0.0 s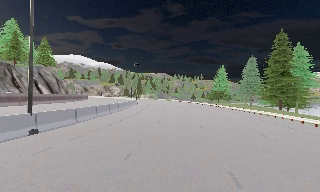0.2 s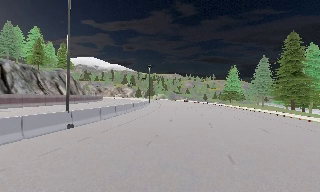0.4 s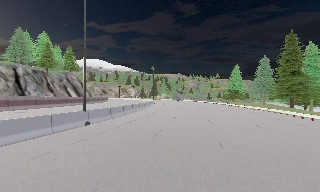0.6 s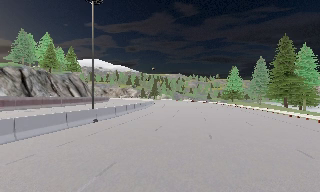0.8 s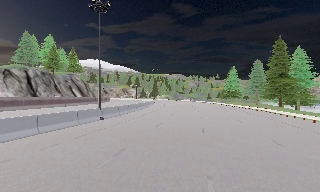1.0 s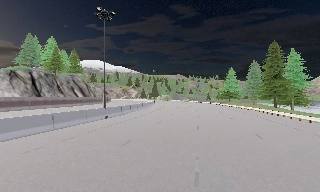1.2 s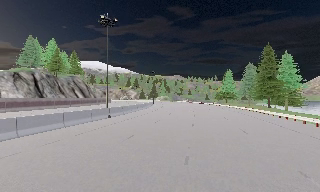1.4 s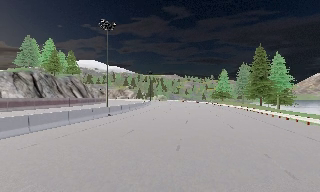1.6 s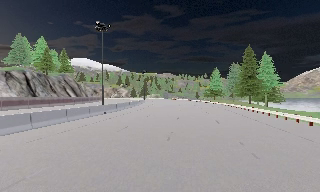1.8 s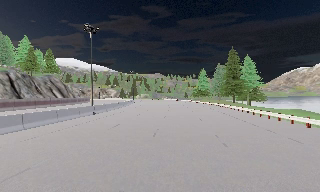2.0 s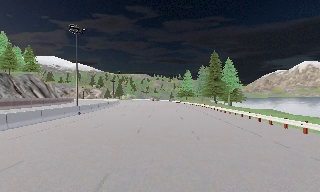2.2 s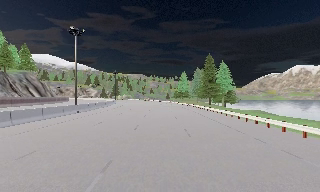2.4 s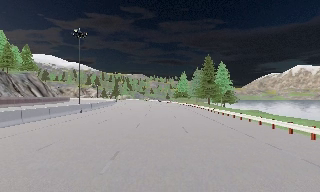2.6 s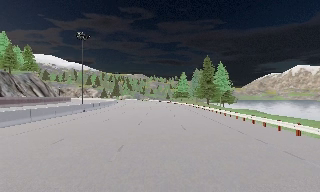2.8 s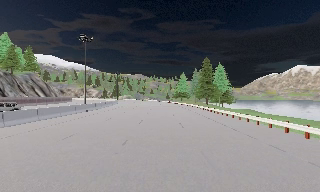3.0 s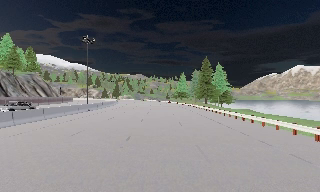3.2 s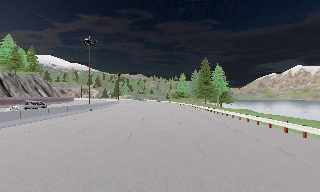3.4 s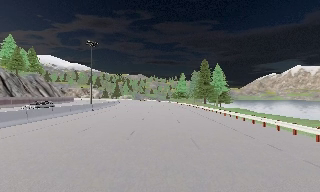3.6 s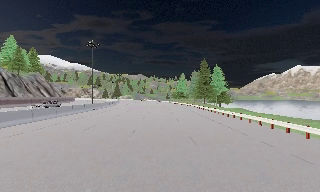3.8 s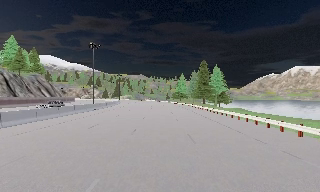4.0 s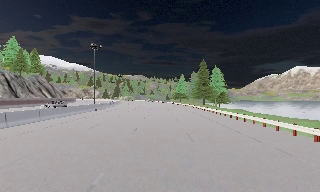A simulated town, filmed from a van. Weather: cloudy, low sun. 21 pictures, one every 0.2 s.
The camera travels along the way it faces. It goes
backward.
0.0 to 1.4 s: The camera travels backward, about 11 m, so what stands in front gets smaller.
1.4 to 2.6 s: The camera swings to its right by about 10 degrees, and the scene slides to the left. It travels backward, about 6 m, so what stands in front gets smaller.
2.6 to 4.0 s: The camera travels backward, about 4.5 m, so what stands in front gets smaller. It loses speed.
The film runs backward here.
